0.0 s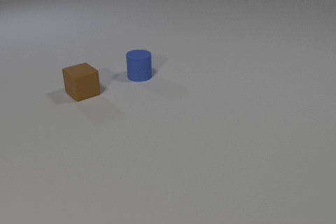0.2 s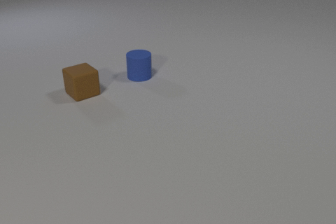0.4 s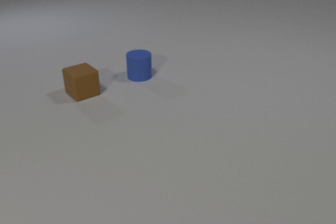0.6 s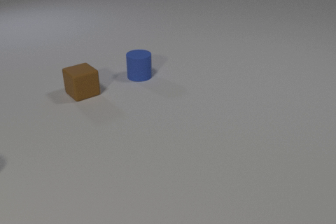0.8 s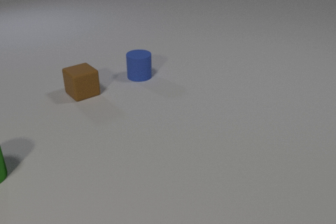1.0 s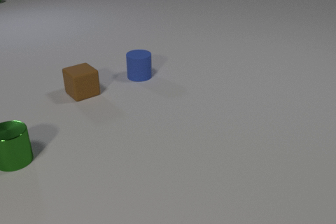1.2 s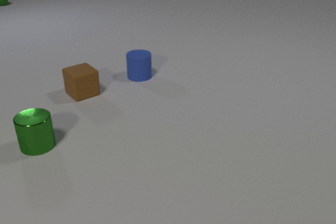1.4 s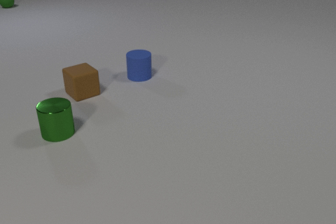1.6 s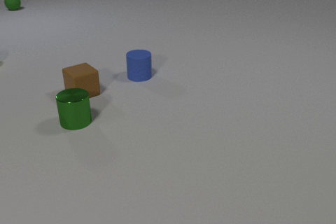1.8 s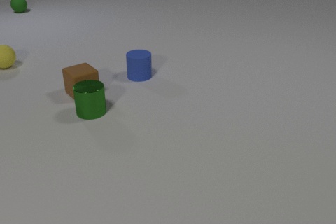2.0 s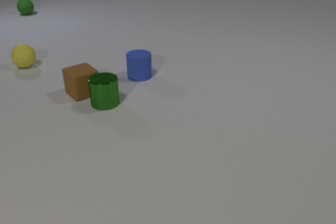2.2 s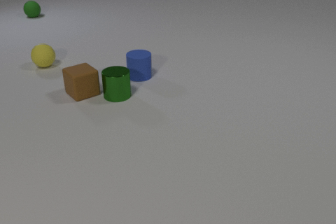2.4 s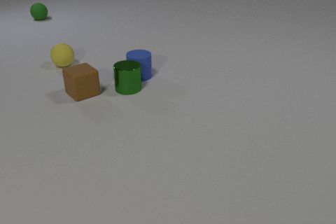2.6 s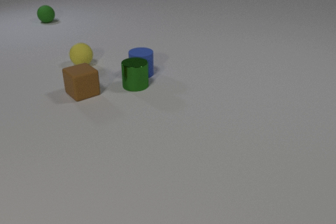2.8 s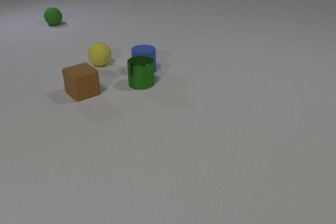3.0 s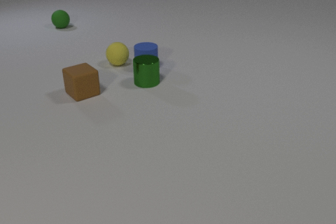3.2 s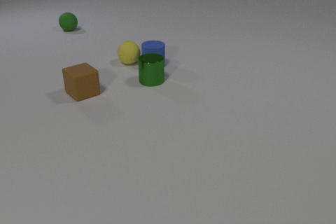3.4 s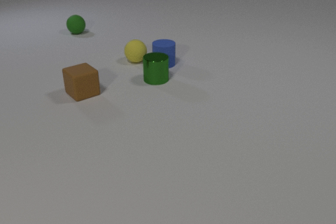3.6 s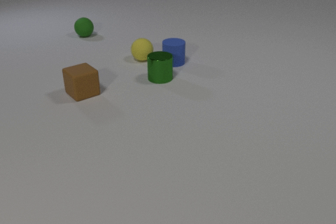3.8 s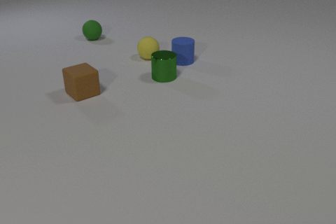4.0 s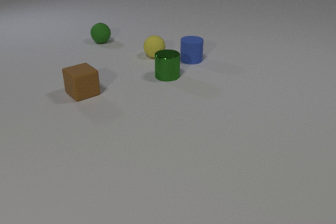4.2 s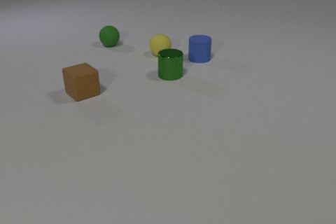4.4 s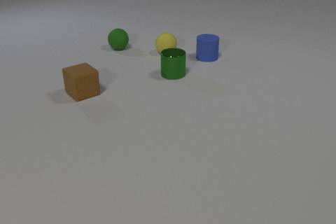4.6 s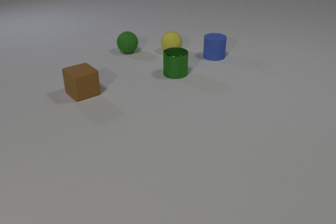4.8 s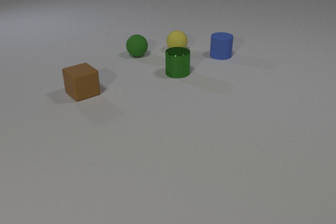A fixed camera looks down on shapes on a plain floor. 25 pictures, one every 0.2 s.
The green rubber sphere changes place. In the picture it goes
toward the camera.
The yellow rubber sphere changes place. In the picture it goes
to the right.
0.0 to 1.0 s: The green metal cylinder comes in at the left edge, slides to the right and away from the camera. The green rubber sphere comes in at the left edge.
1.0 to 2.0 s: The green metal cylinder slides to the right and away from the camera. The green rubber sphere rolls toward the camera and to the right. The yellow rubber sphere comes in at the left edge, rolls to the right.
2.0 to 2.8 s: The green metal cylinder slides away from the camera and to the right. The blue rubber cylinder slides away from the camera. The green rubber sphere rolls toward the camera and to the right. The yellow rubber sphere rolls to the right. The green metal cylinder and the blue rubber cylinder collide.
2.8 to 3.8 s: The green metal cylinder slides to the right and away from the camera. The blue rubber cylinder slides to the right and away from the camera. The green rubber sphere rolls toward the camera and to the right. The yellow rubber sphere rolls to the right. The blue rubber cylinder and the yellow rubber sphere collide.
3.8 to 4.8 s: The green metal cylinder slides to the right and away from the camera. The blue rubber cylinder slides to the right and away from the camera. The green rubber sphere rolls toward the camera and to the right. The yellow rubber sphere rolls to the right and away from the camera.
How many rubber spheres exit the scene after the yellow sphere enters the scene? 0.
How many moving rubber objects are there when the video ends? 3.
What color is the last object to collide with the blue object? yellow.
